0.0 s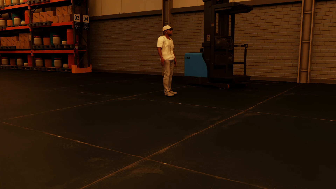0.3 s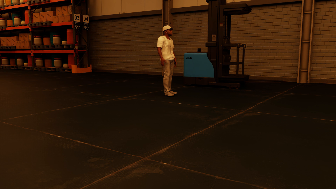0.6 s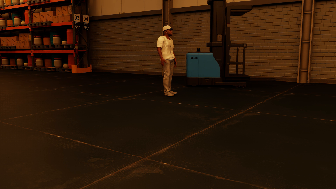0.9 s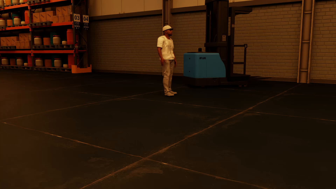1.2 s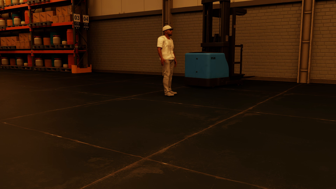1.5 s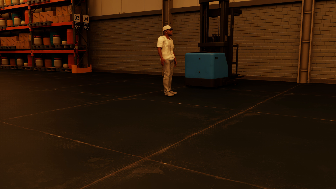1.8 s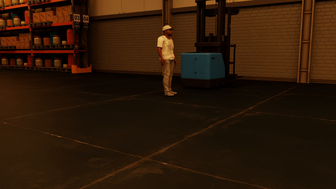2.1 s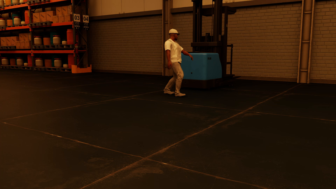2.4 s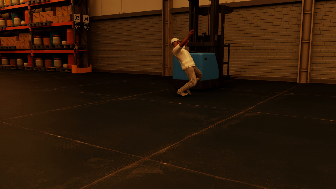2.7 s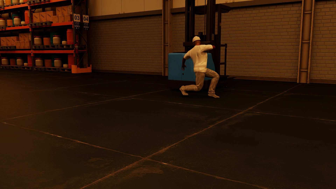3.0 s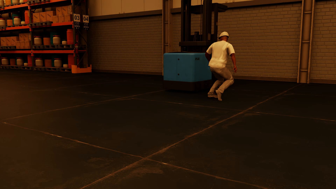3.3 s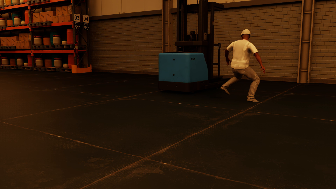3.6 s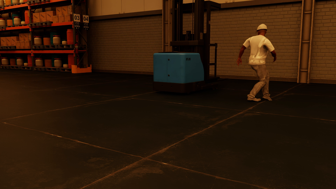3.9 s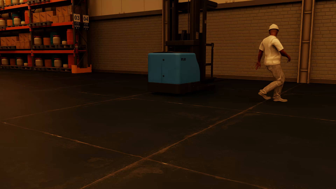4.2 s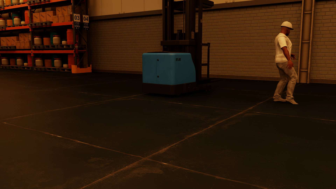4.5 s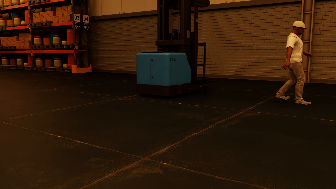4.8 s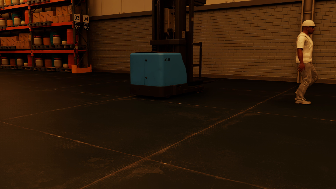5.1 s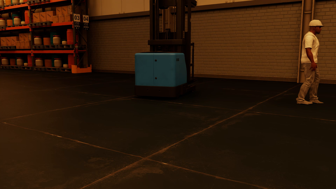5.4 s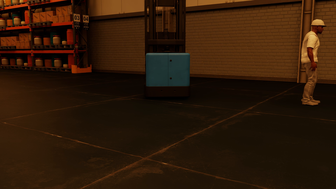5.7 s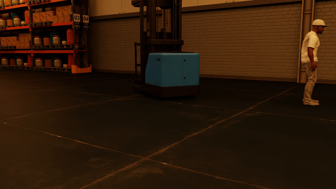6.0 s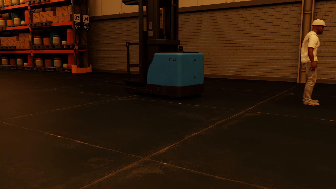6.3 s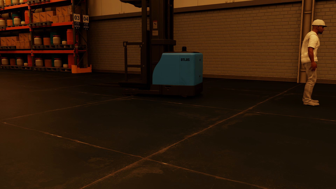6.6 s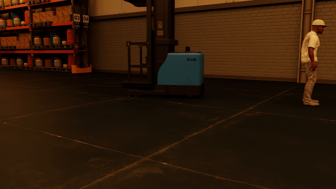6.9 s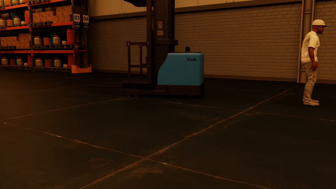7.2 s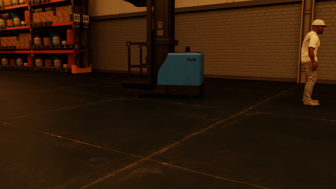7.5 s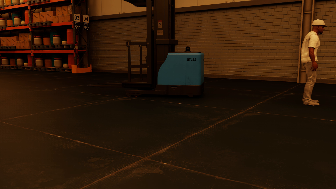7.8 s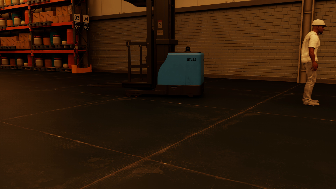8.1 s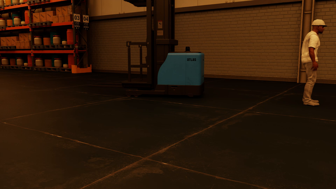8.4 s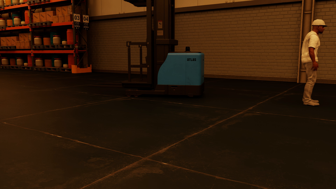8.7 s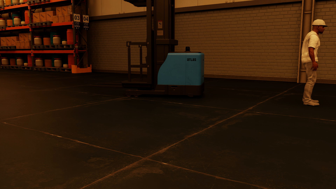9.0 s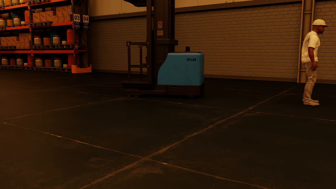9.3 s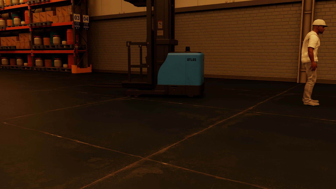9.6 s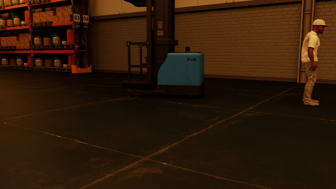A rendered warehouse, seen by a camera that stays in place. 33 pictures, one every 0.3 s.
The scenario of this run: Near miss between a forklift and a person.
